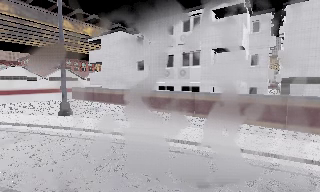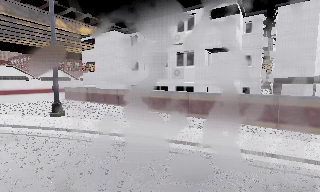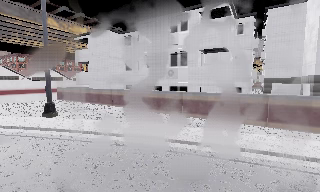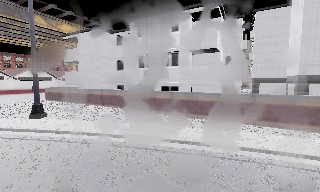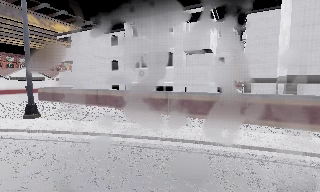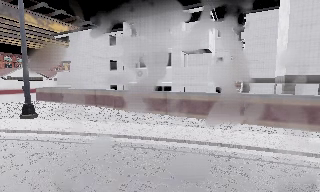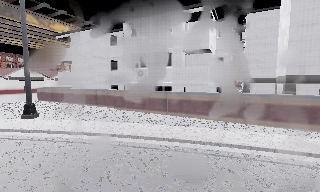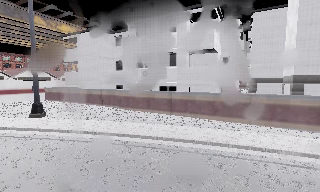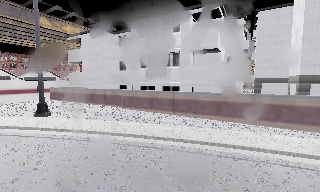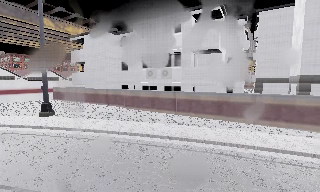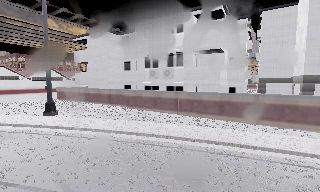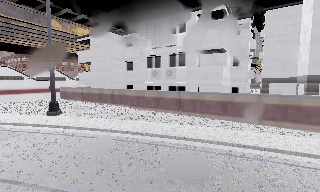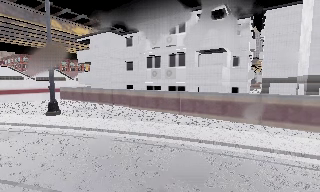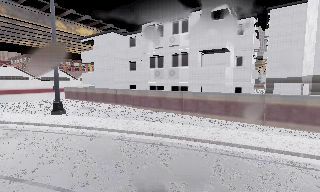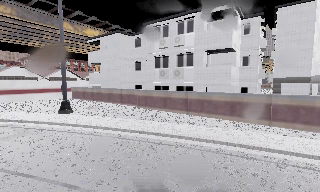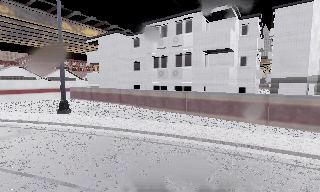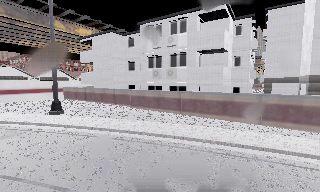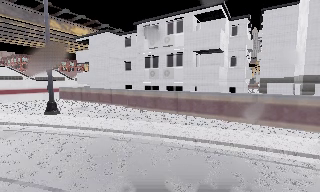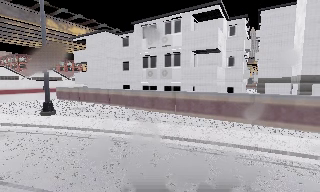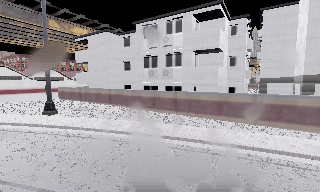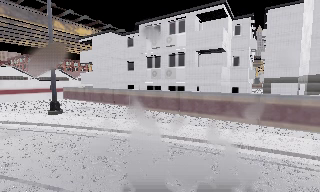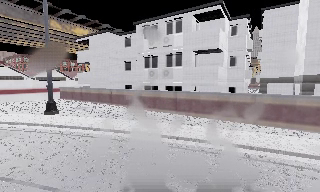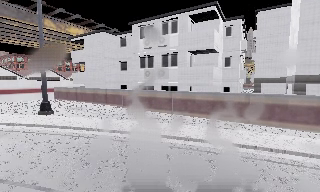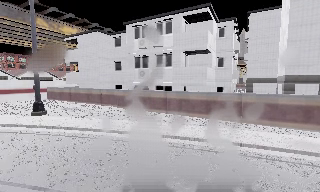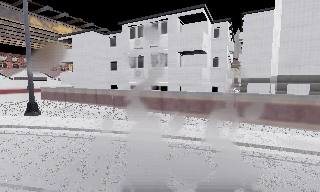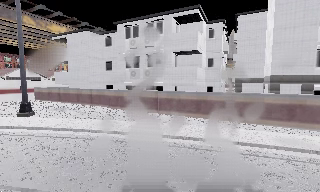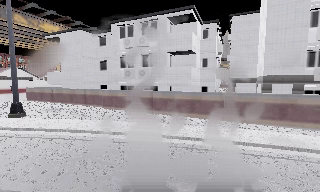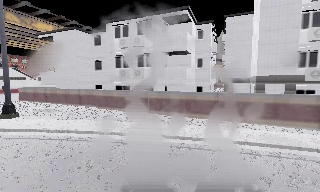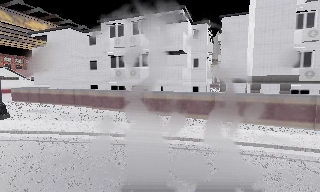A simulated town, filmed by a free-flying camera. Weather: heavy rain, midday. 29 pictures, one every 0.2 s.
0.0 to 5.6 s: The camera pans to its right, which is clockwise from overhead, by about 15 degrees. It travels to its right and backward, about 1.5 m, so close, fixed things drift to the left.
The film runs backward here.
